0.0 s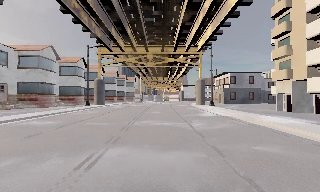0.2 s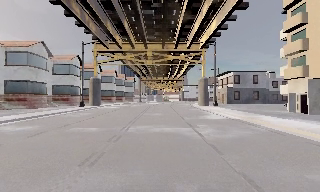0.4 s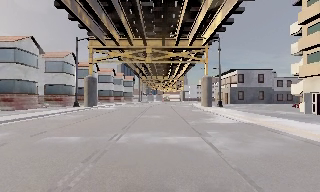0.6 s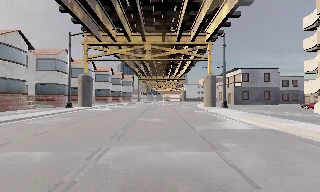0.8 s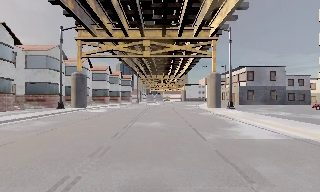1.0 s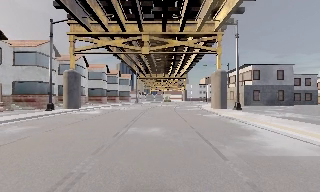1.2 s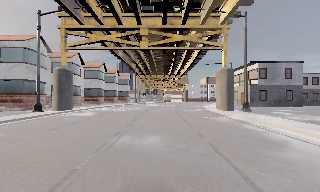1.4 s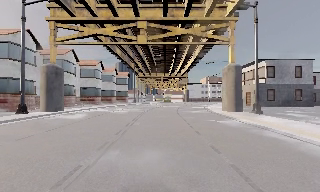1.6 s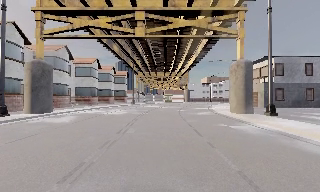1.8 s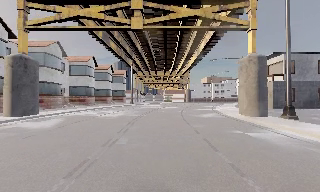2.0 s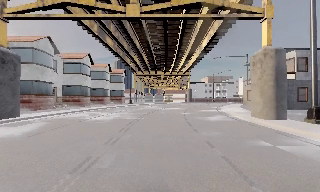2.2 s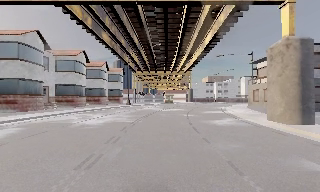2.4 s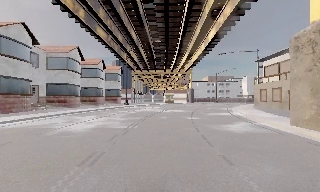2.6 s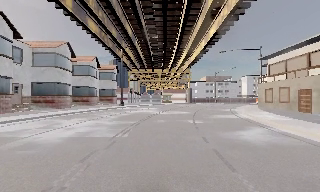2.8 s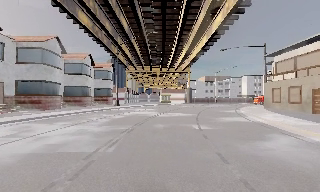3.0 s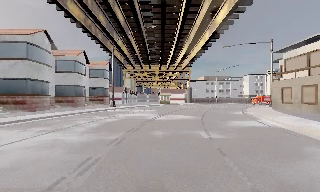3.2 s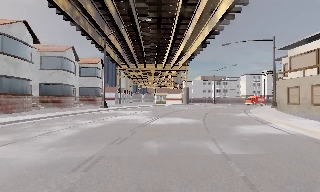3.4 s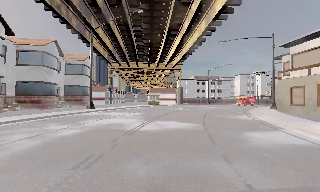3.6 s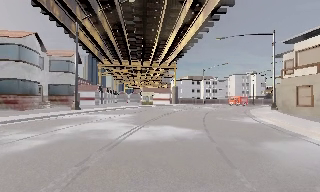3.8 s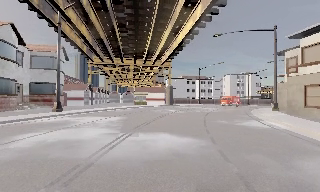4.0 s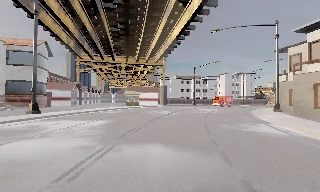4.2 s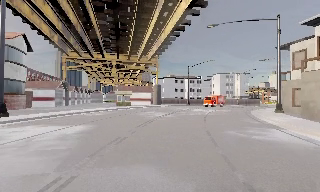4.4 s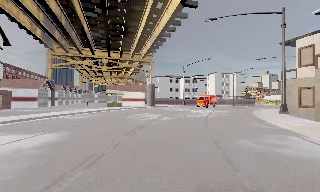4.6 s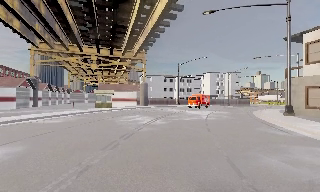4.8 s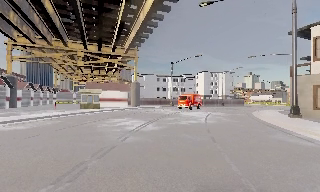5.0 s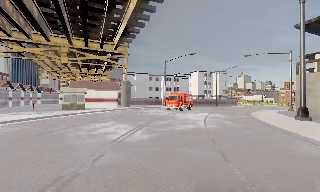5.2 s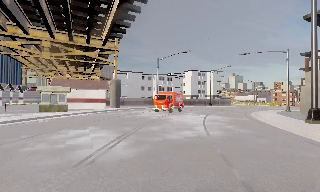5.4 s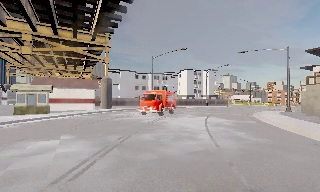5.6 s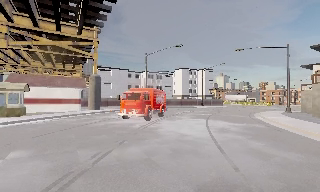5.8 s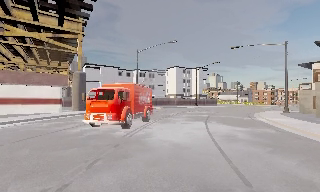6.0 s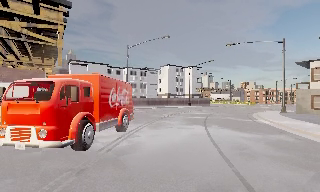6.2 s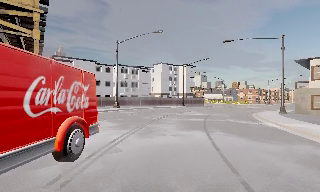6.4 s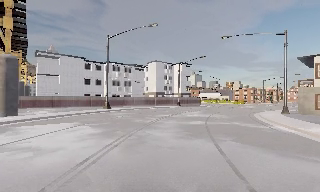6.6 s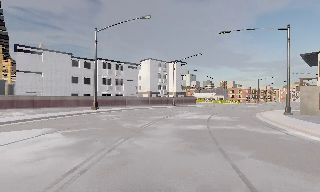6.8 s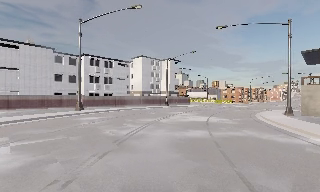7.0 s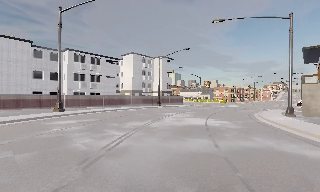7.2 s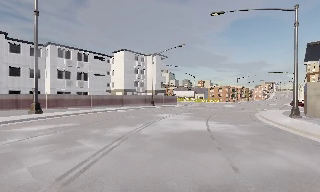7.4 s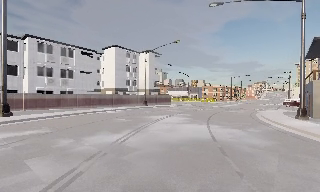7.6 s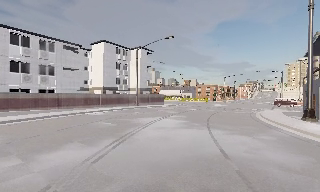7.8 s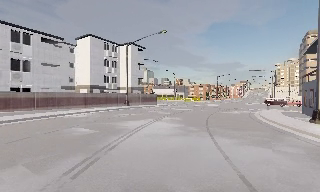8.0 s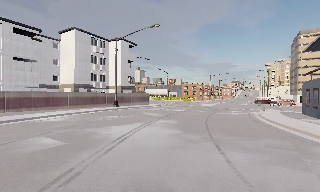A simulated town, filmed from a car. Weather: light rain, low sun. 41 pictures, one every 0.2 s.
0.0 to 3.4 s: The camera travels forward, about 30 m, so what stands in front looms larger.
3.4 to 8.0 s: The scene slides to the left, as the camera pans about 55 degrees to its right. It travels forward, about 40 m.
The film runs forward here.
